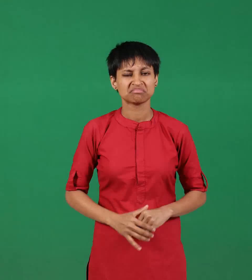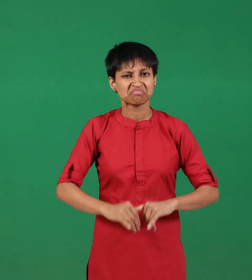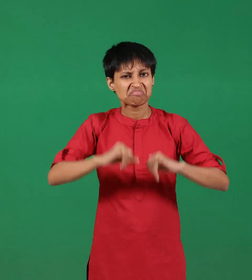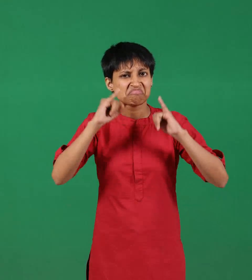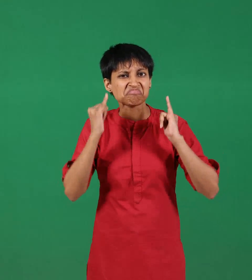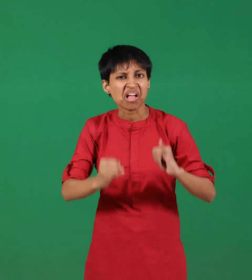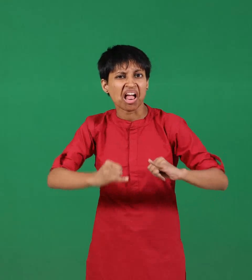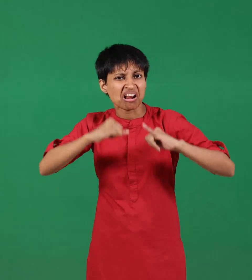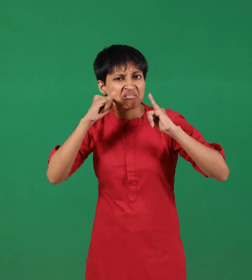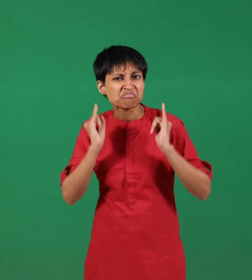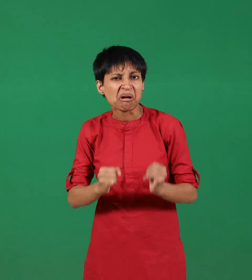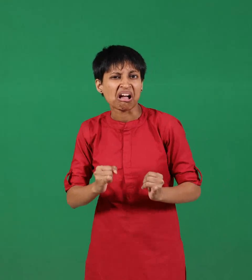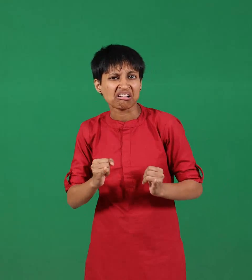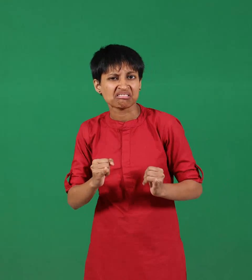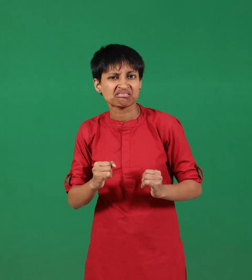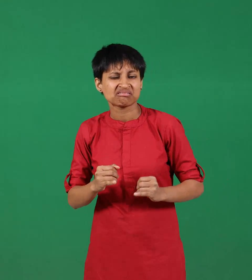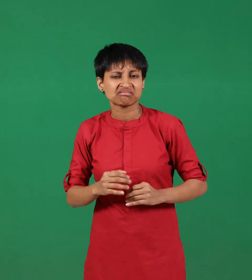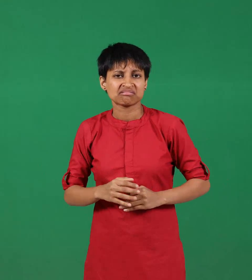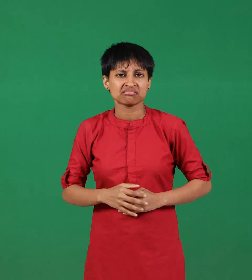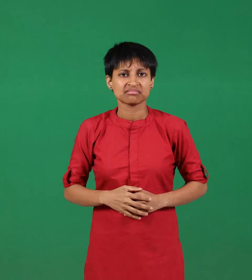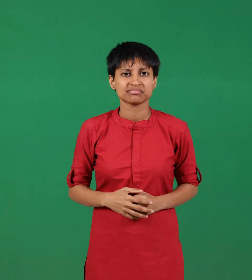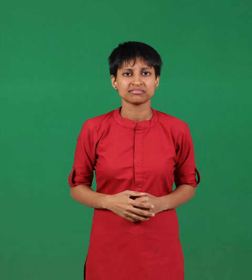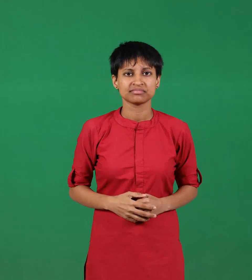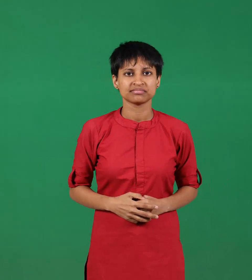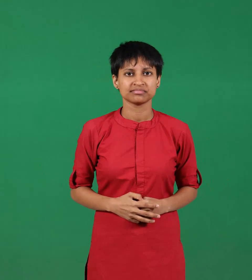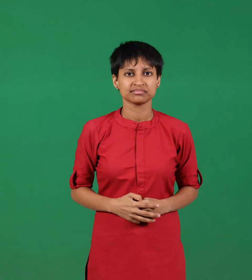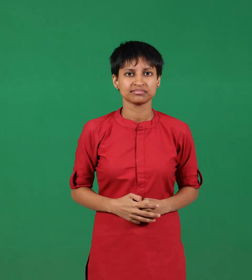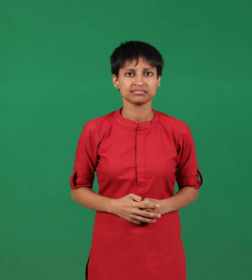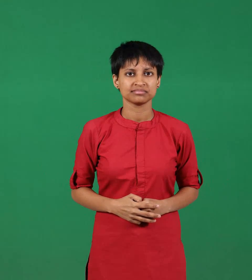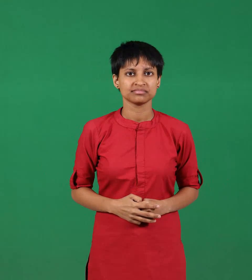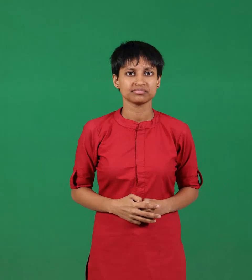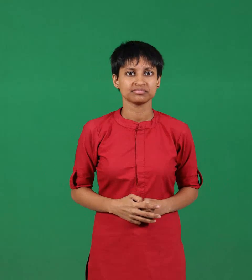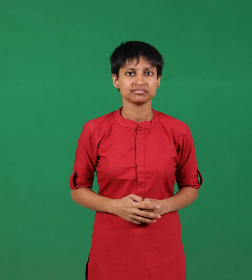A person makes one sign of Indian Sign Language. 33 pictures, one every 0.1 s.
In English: evil
